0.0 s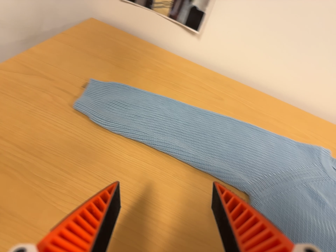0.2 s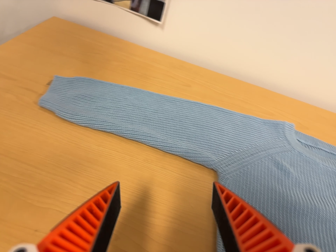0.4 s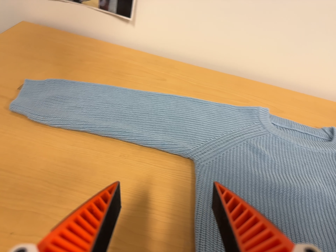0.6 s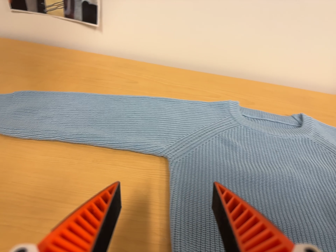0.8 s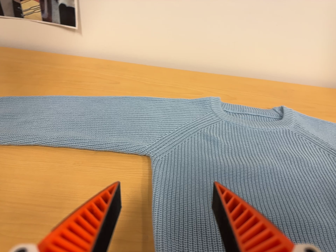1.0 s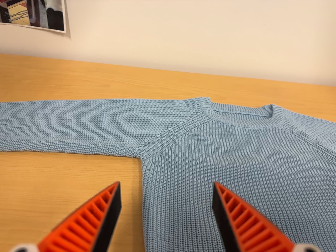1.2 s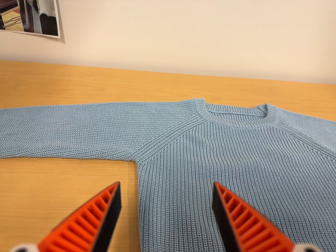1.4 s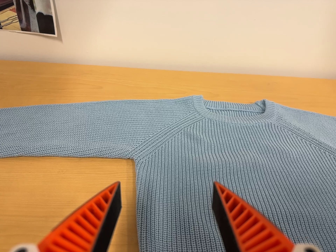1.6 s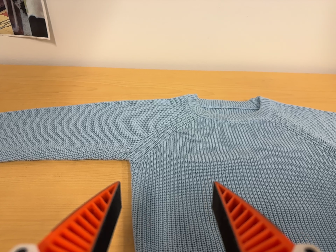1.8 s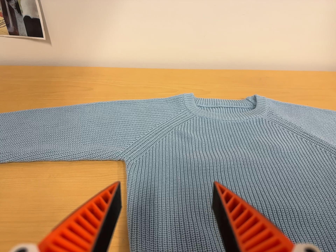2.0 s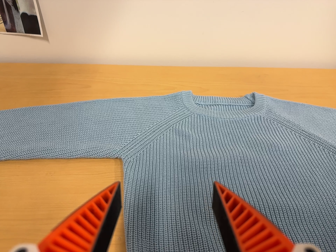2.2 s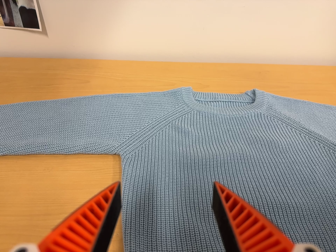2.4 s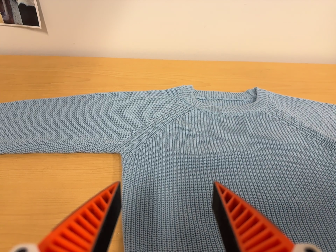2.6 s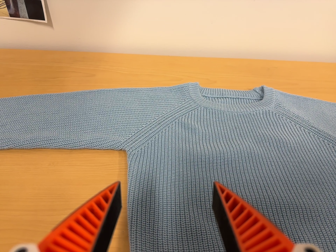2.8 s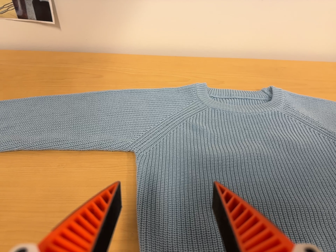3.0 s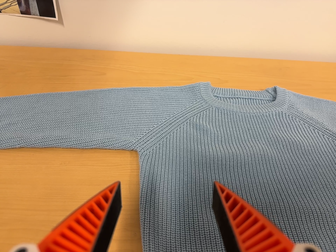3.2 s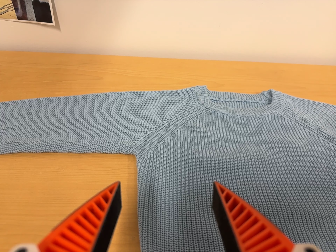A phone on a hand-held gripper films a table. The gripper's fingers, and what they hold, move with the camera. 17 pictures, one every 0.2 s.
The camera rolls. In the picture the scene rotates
counterclockwise.
0.0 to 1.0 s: The camera pans to its right by about 10 degrees. It travels to its right, about 12 cm, so close, fixed things drift to the left. It rolls about its line of sight by about 20 degrees, and the scene rotates counterclockwise.
1.0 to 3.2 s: The camera shifts only a little, or ends up much as it began.
The film runs forward here.
